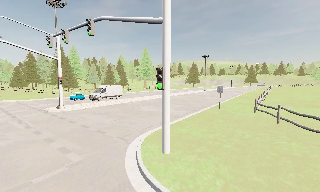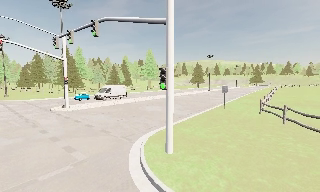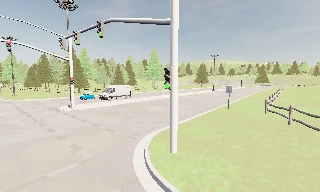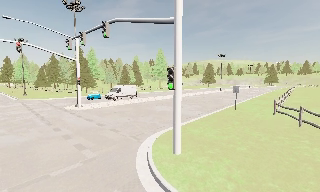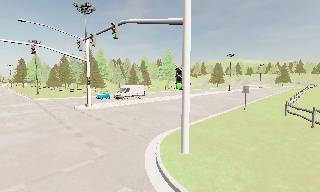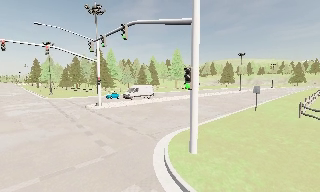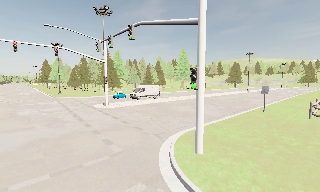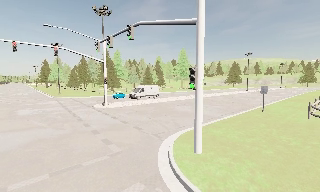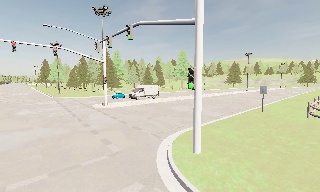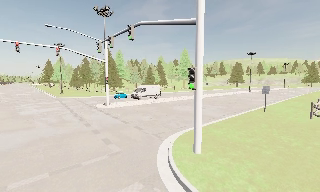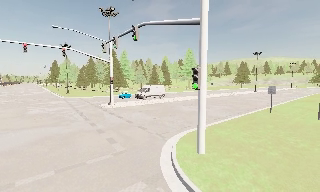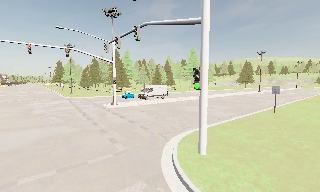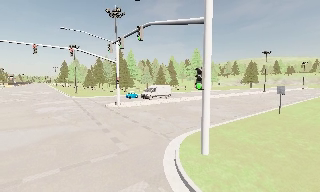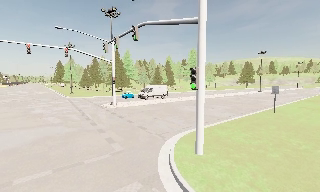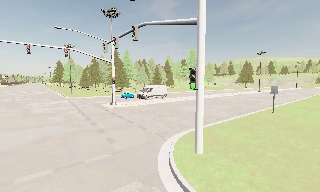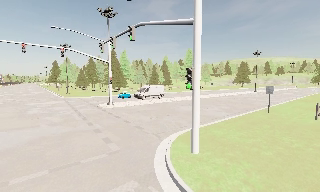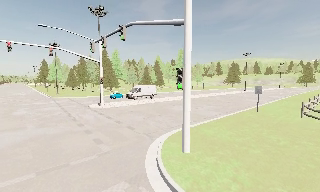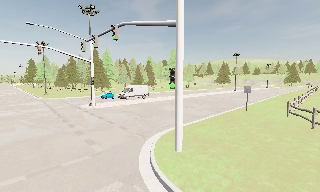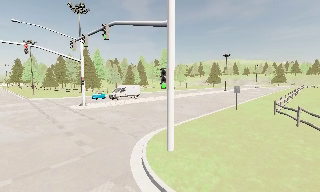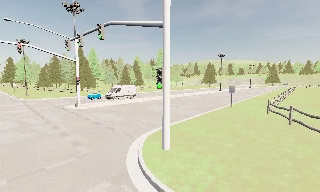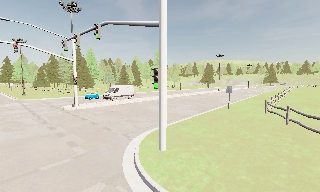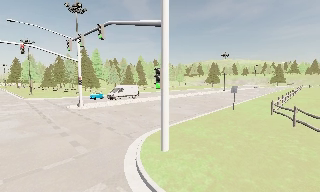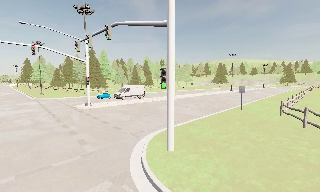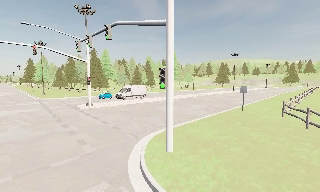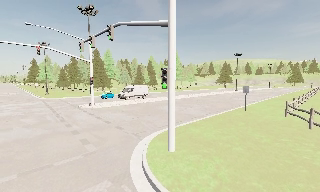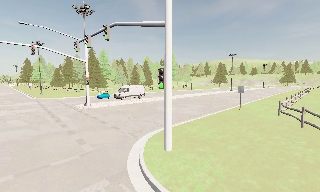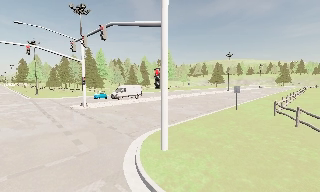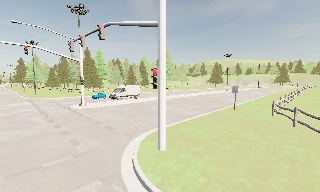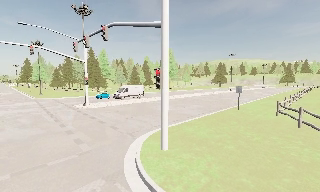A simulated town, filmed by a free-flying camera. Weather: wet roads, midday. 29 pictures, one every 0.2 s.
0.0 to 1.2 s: The camera pans to its left, which is counterclockwise from overhead, by about 15 degrees.
1.2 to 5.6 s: The camera travels to its right, about 1 m, so close, fixed things drift to the left.
The film runs backward here.
